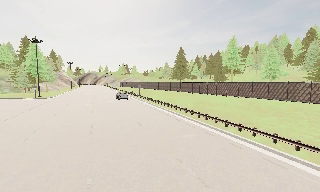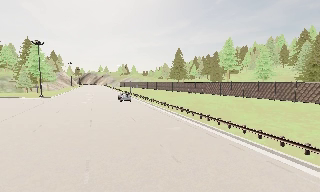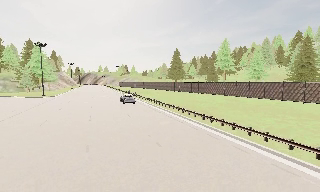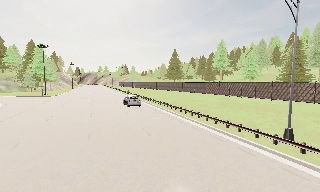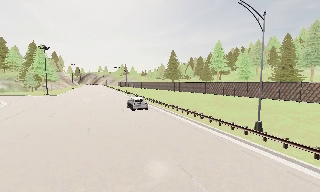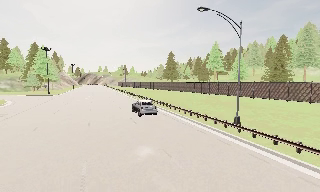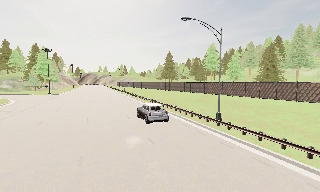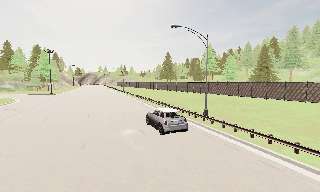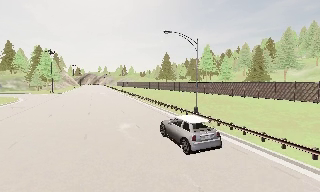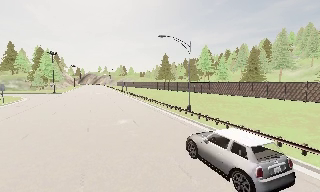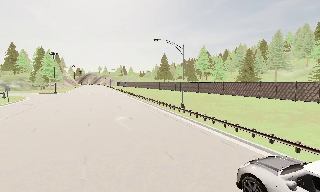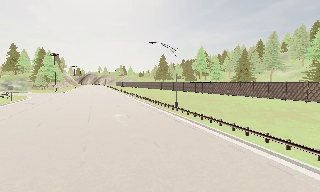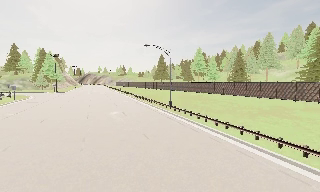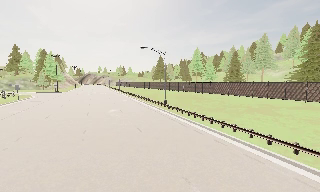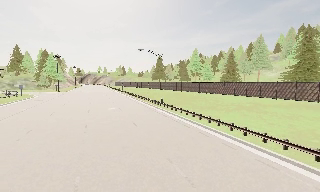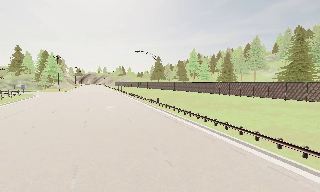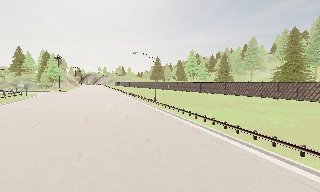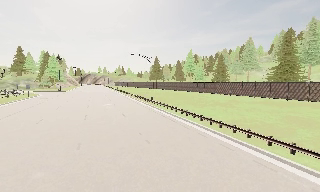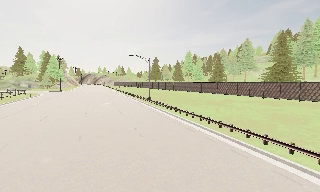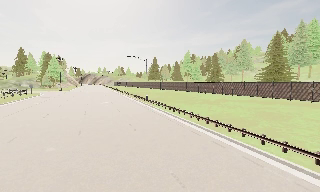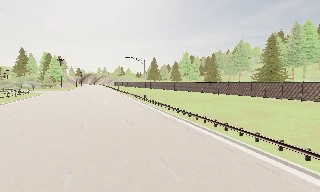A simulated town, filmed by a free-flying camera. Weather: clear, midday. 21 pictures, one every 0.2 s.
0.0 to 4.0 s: The camera travels backward and to its right, about 30 m, so what stands in front gets smaller.
The film runs backward here.
